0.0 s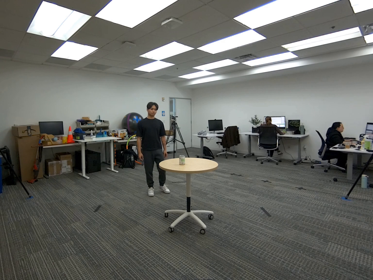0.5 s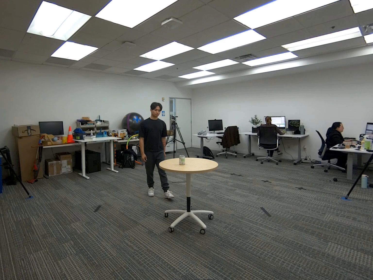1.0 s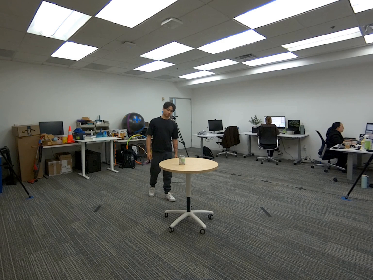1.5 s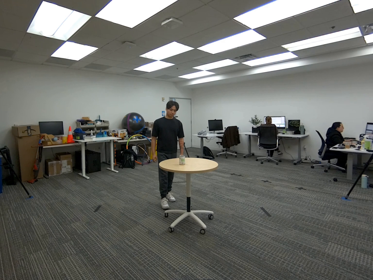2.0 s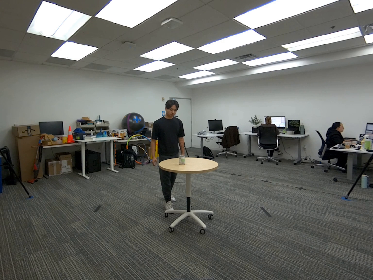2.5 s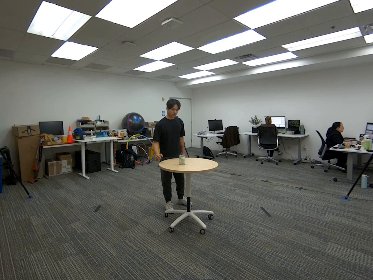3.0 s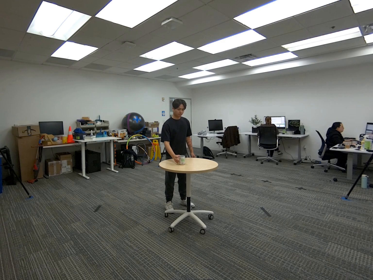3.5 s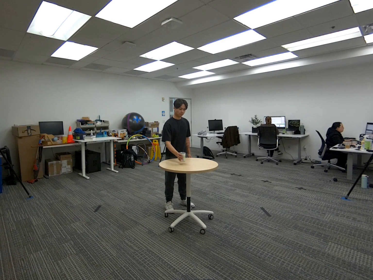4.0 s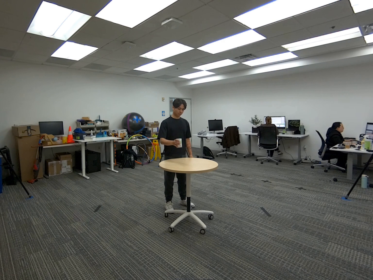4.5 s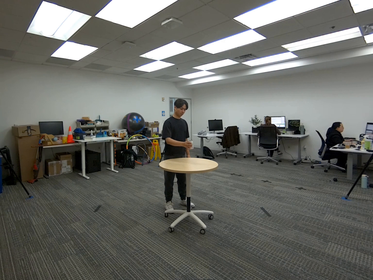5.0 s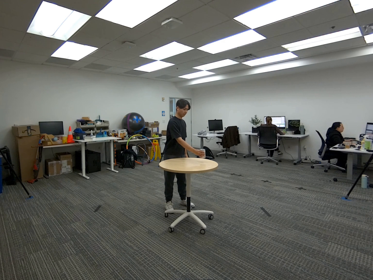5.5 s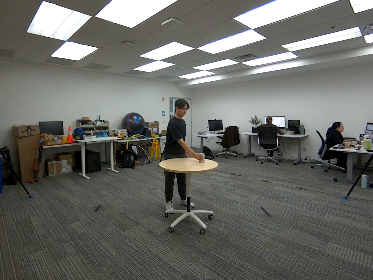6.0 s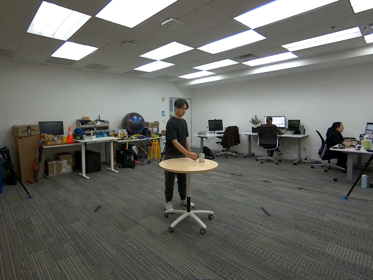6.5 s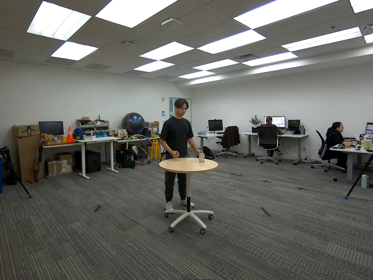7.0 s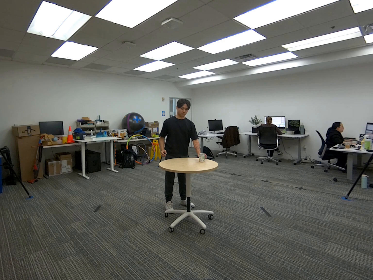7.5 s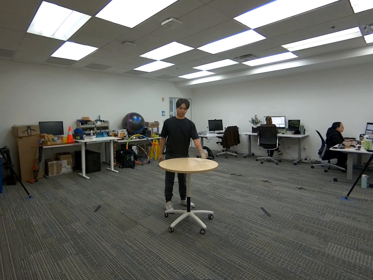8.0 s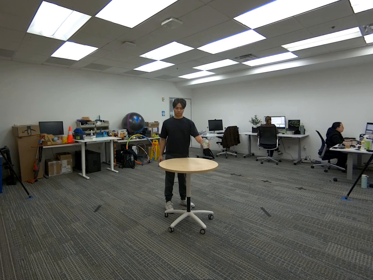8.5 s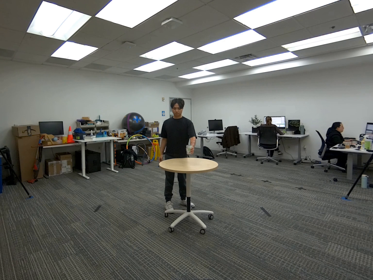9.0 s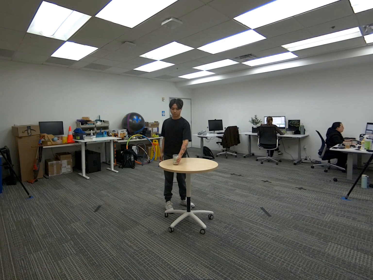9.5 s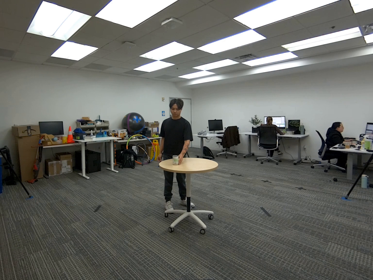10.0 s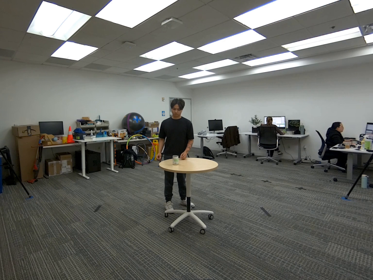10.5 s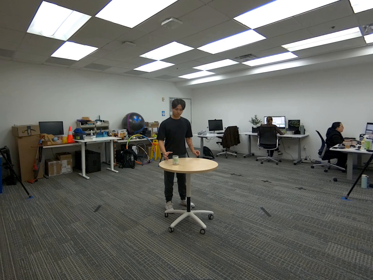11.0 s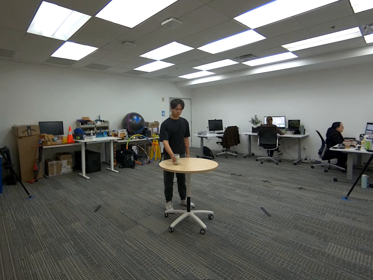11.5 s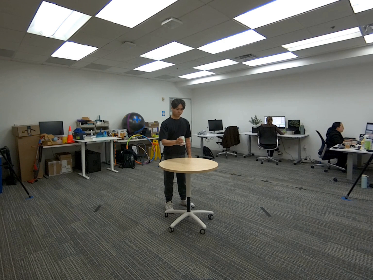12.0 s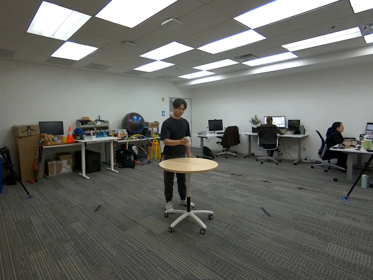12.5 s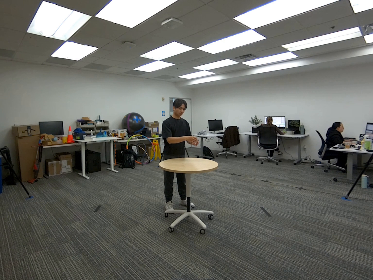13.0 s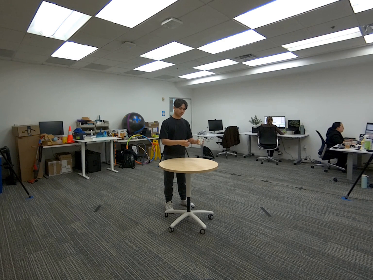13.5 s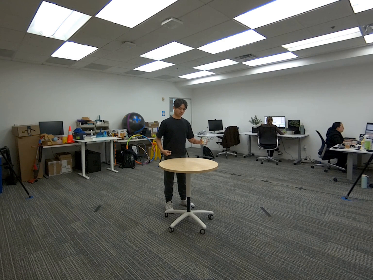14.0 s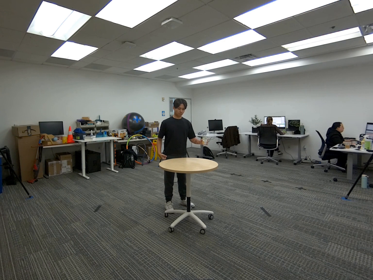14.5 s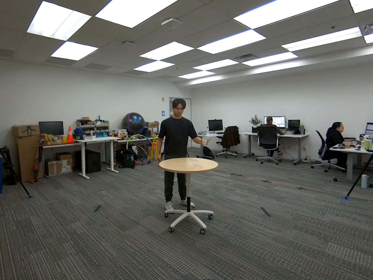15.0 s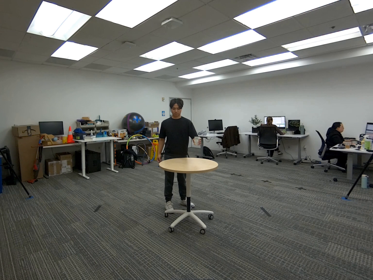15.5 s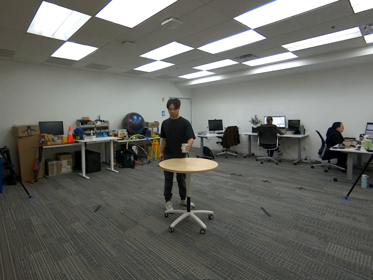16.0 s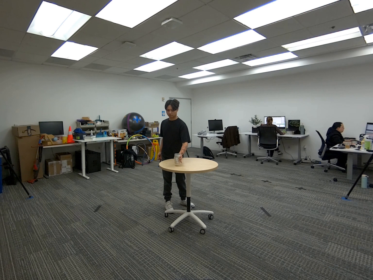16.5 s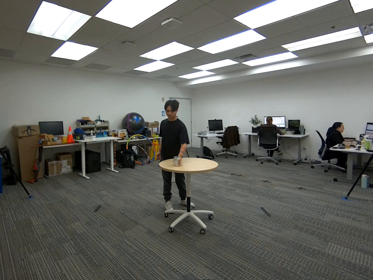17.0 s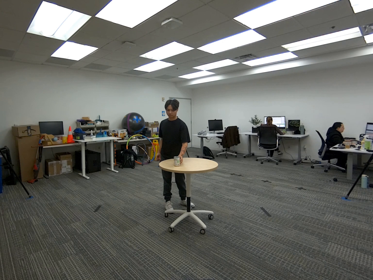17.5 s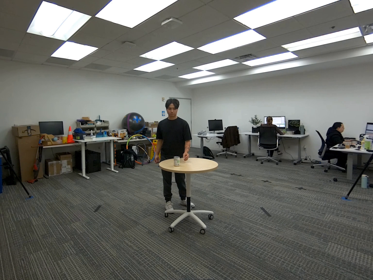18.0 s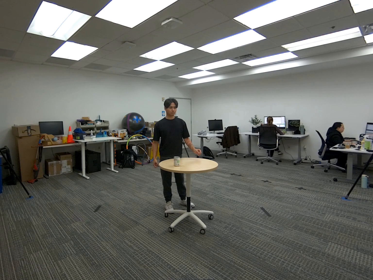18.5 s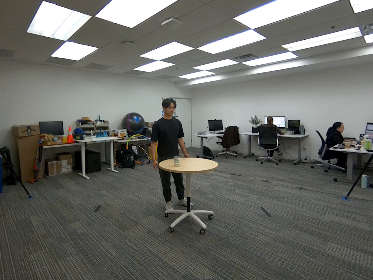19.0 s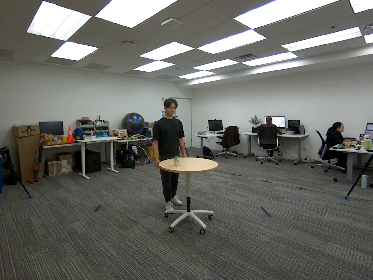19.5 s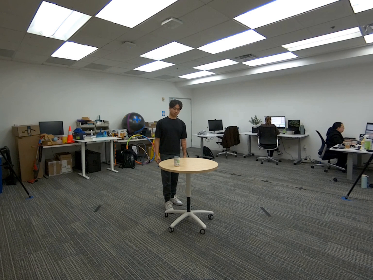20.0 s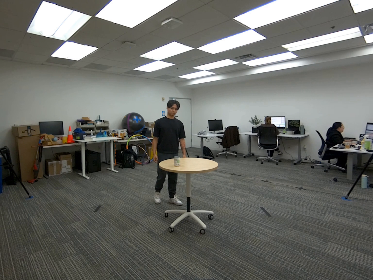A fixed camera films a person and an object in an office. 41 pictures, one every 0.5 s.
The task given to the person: Walk over to the corn can on the round table and using your right hand pick up the corn can and place in another spot on the table. Then pick up the corn can using the left hand and place again on the round table. Then pick up the corn can with the right hand and handover to the left hand and place on the round table.
